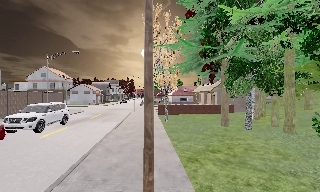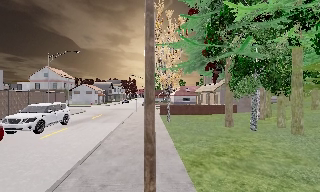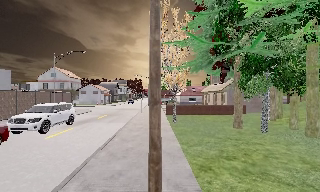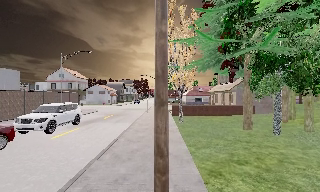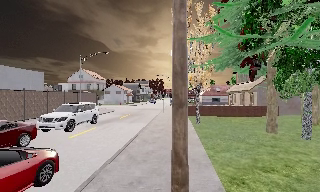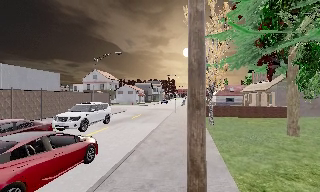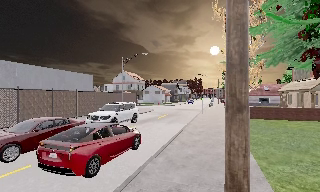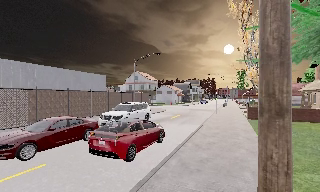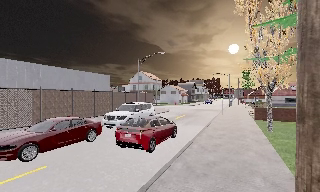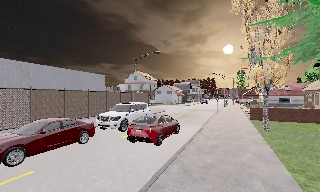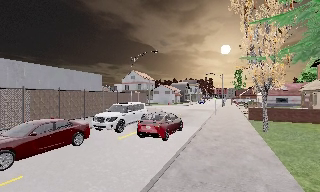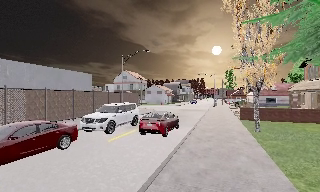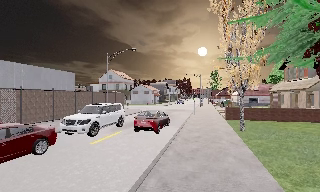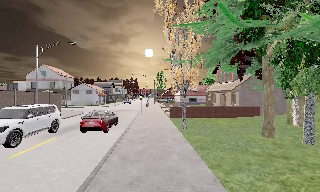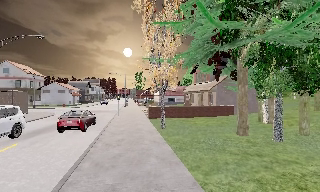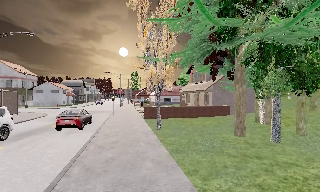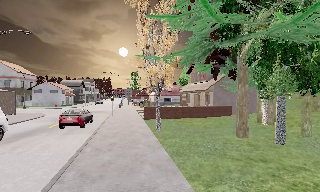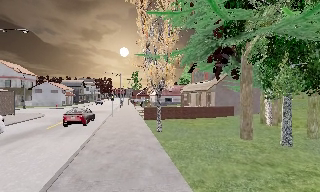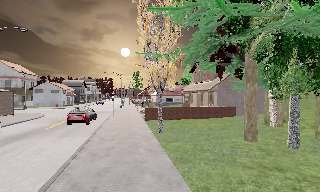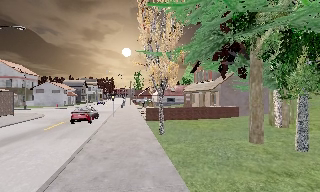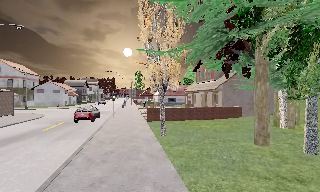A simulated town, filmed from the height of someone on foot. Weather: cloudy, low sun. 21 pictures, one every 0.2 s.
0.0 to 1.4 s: The camera pans to its left, which is counterclockwise from overhead, by about 30 degrees. It travels forward, about 2 m, so what stands in front looms larger.
1.4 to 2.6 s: The scene slides to the left, as the camera pans about 25 degrees to its right. It travels forward, about 2 m, so what stands in front looms larger.
2.6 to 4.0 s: The camera travels forward, about 2.5 m, so what stands in front looms larger.
The film runs forward here.
